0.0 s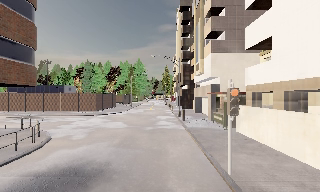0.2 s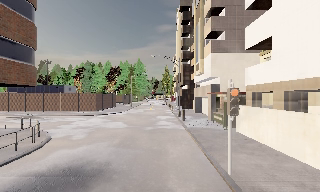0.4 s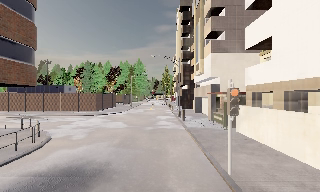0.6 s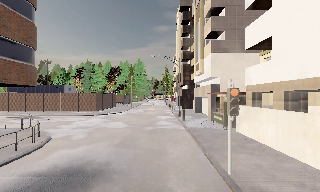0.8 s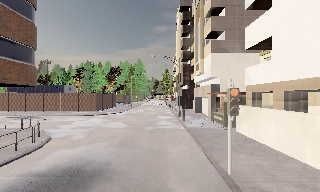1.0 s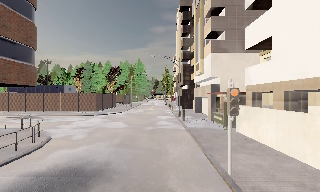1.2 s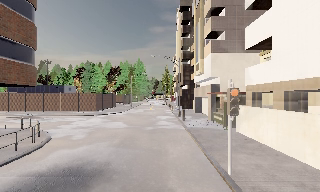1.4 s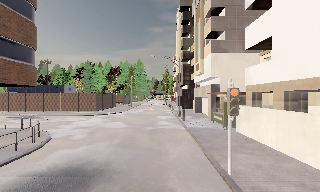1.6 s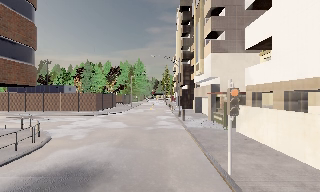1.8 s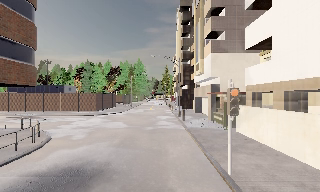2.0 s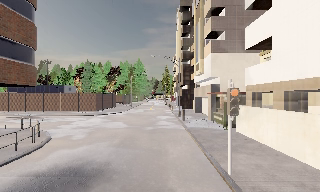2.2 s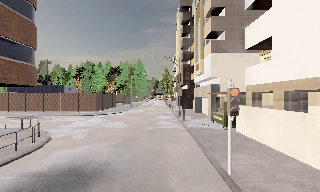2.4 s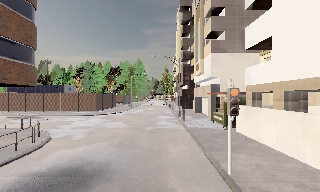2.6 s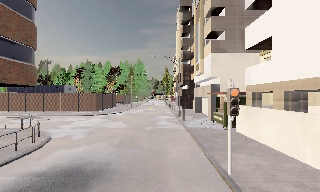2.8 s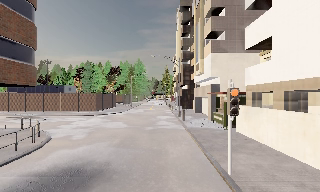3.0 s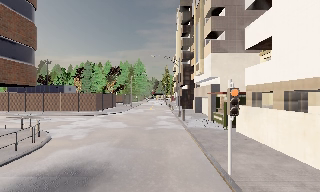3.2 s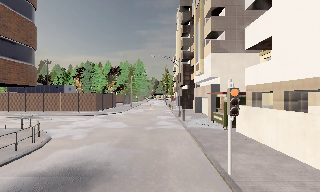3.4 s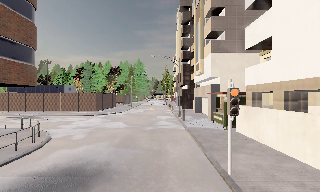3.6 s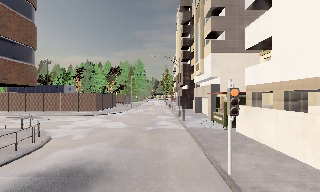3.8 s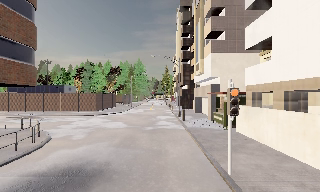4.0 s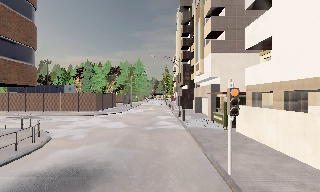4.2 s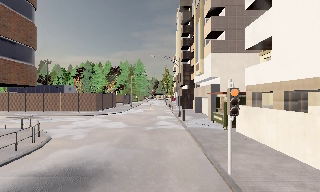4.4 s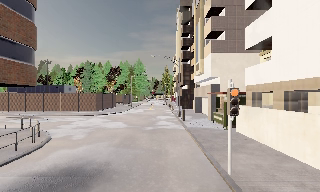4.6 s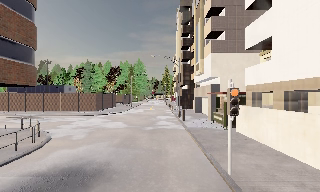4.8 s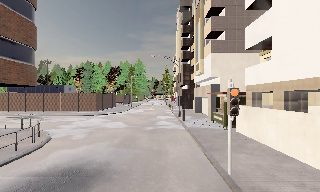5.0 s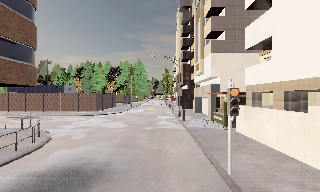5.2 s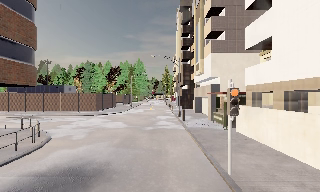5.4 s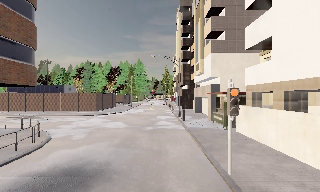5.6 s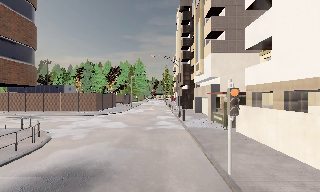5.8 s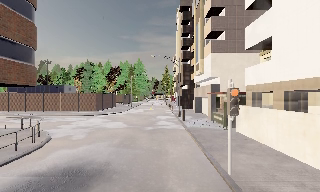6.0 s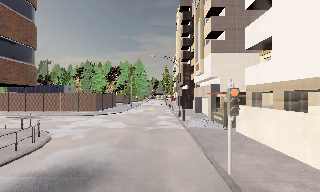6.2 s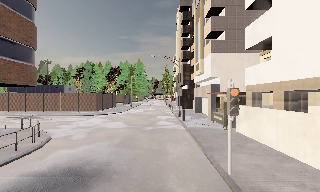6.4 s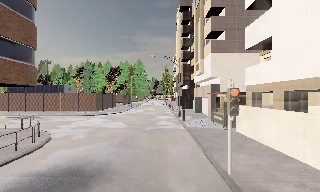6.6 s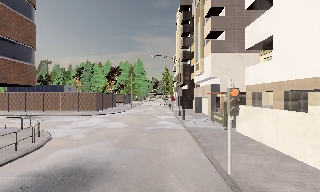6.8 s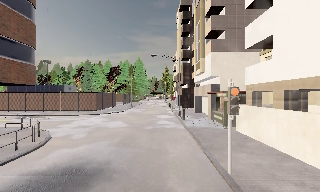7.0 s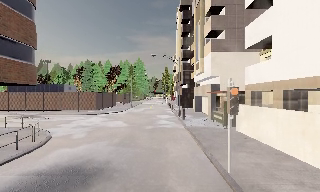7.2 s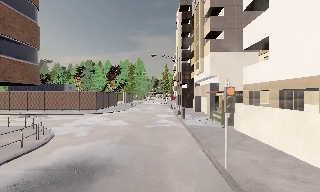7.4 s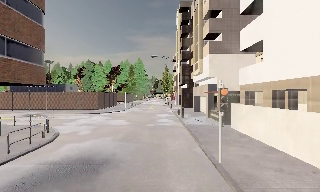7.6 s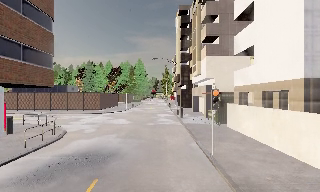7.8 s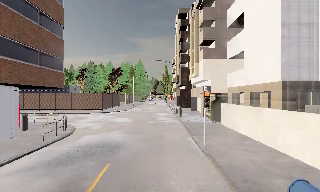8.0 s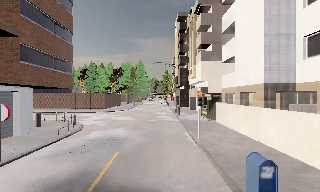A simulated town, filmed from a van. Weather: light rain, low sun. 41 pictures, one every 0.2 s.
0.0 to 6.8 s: The camera keeps its place and its aim.
6.8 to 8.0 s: The camera travels backward, about 4 m, so what stands in front gets smaller. It gains speed.
The film runs backward here.
